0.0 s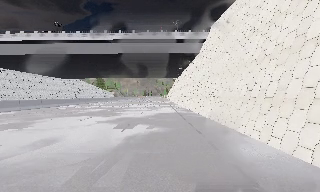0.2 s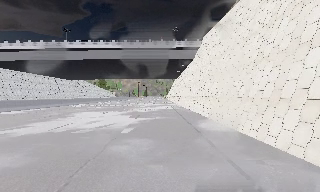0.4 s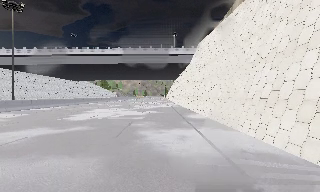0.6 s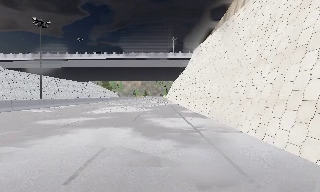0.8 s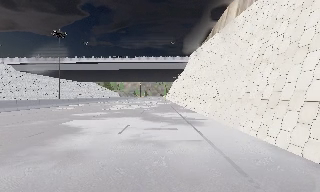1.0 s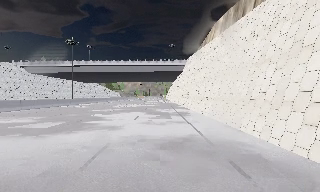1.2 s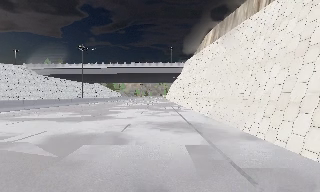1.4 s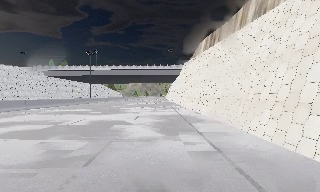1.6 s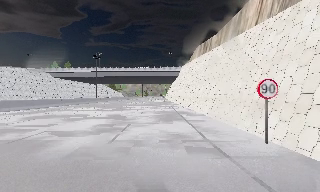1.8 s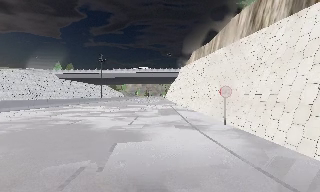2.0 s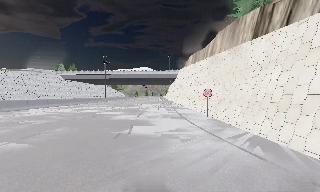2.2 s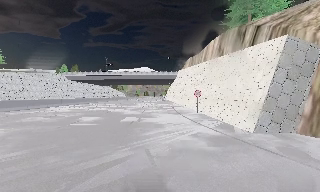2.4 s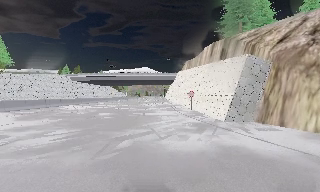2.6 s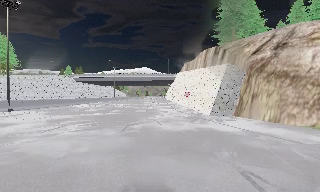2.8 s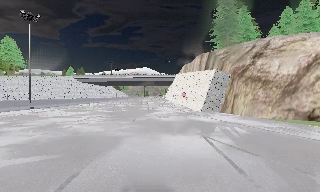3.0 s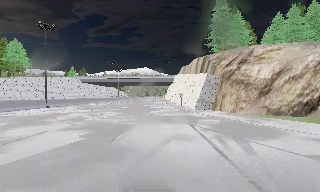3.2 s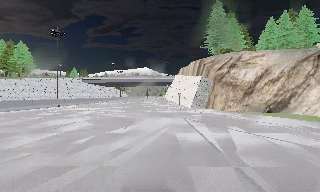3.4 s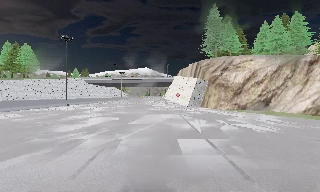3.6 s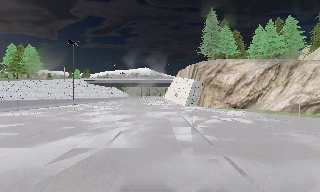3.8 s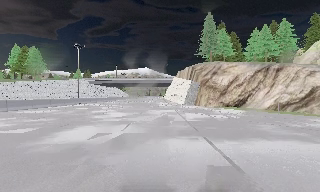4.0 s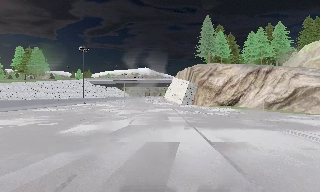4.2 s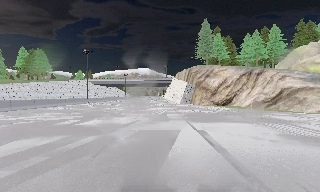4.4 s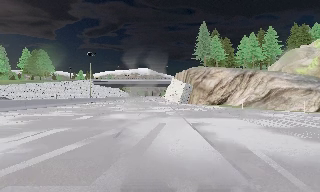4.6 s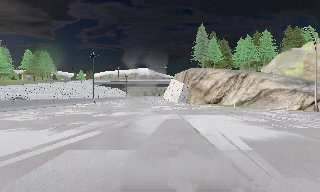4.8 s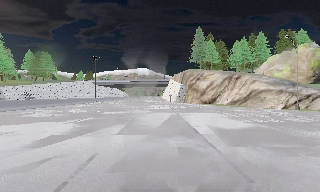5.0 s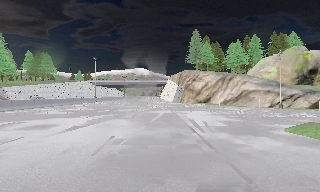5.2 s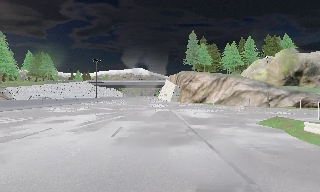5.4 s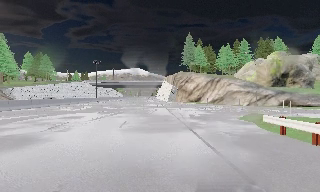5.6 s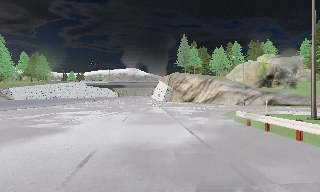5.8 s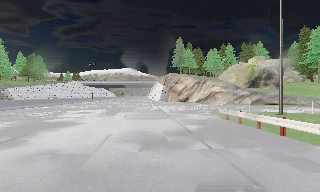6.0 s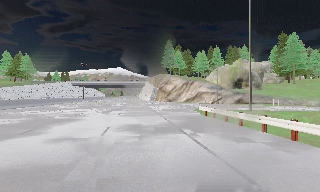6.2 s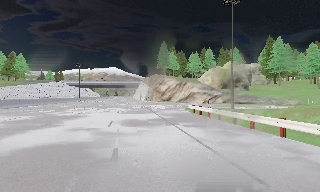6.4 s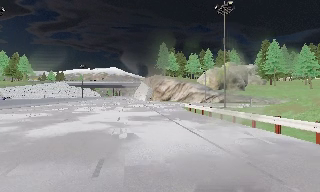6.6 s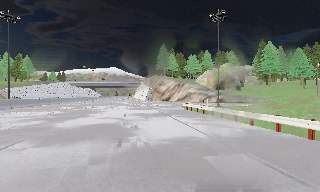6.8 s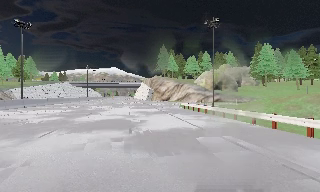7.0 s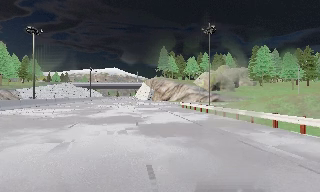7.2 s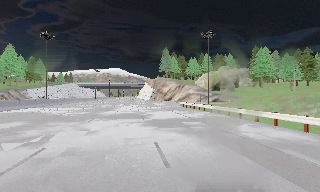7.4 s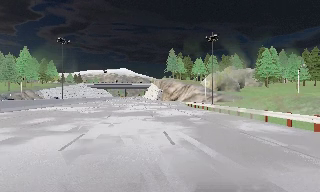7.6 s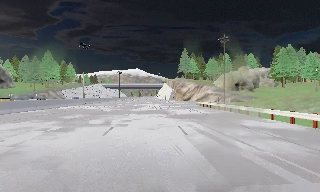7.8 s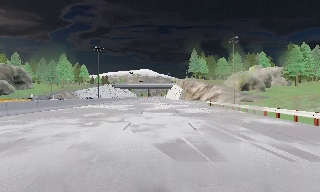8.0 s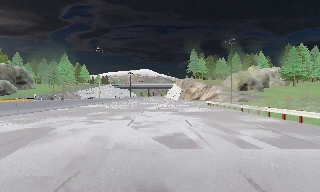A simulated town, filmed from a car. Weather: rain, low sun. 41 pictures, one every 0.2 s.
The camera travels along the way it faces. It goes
backward.
0.0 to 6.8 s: The camera pans to its right, which is clockwise from overhead, by about 10 degrees. It travels backward, about 90 m, so what stands in front gets smaller. It loses speed.
6.8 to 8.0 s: The camera swings to its left by about 10 degrees, and the scene slides to the right. It travels backward, about 9 m, so what stands in front gets smaller. It loses speed.
The film runs backward here.
